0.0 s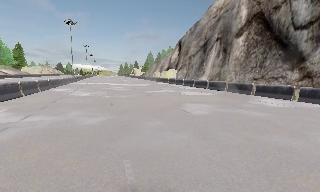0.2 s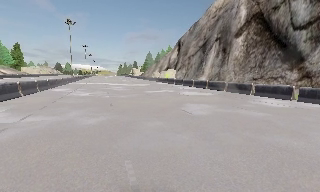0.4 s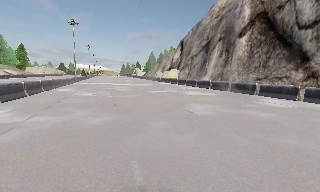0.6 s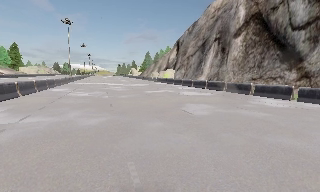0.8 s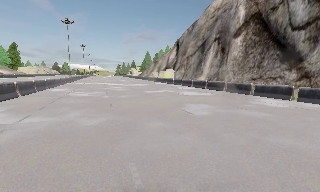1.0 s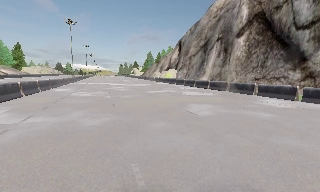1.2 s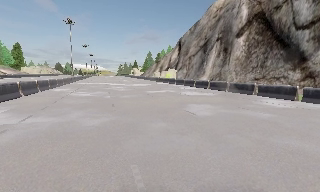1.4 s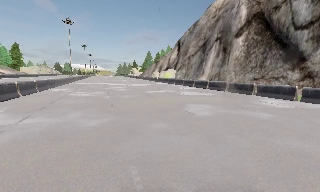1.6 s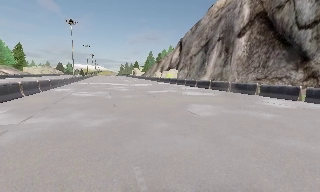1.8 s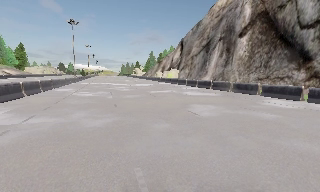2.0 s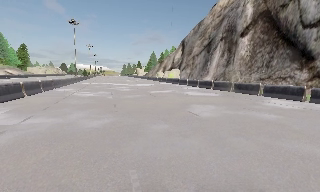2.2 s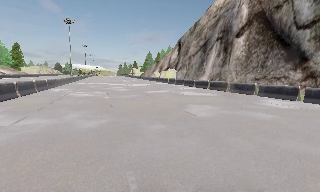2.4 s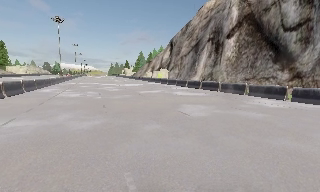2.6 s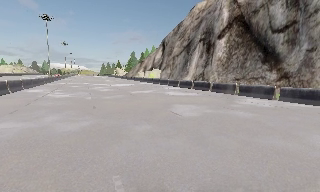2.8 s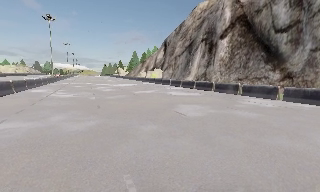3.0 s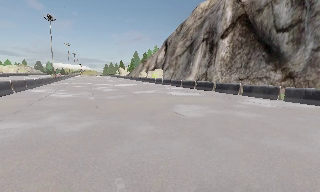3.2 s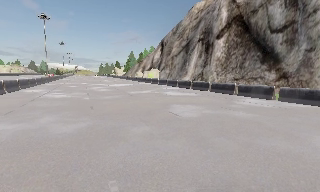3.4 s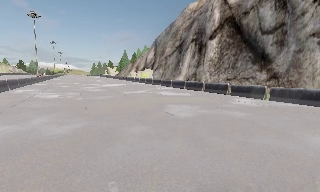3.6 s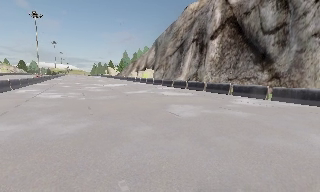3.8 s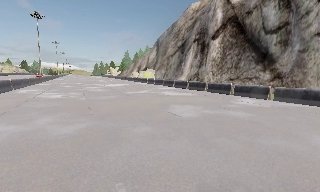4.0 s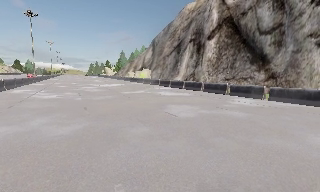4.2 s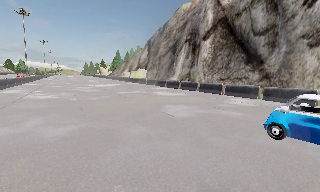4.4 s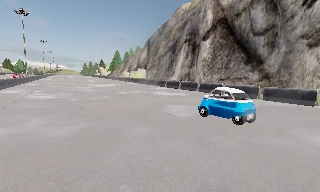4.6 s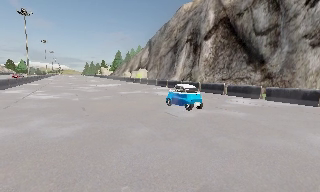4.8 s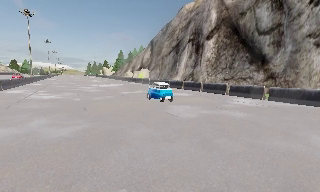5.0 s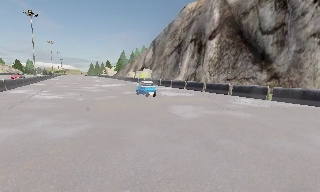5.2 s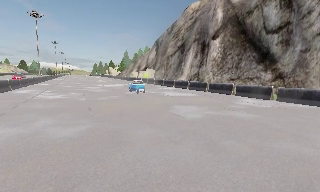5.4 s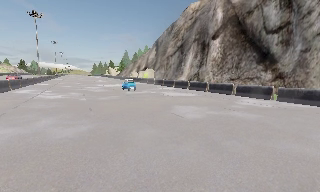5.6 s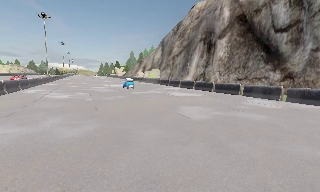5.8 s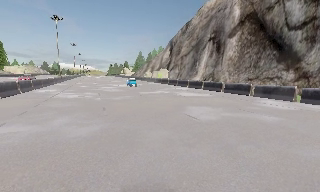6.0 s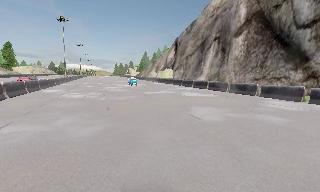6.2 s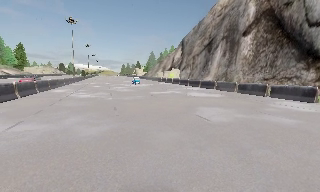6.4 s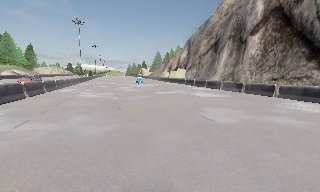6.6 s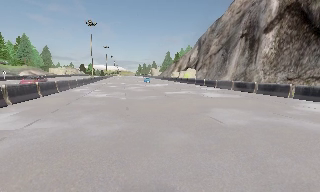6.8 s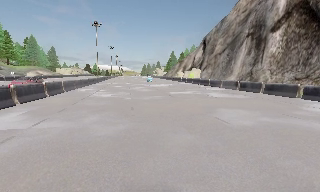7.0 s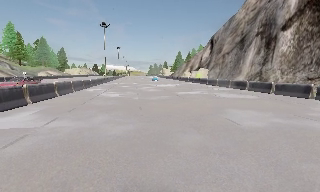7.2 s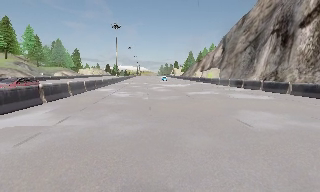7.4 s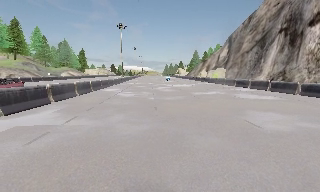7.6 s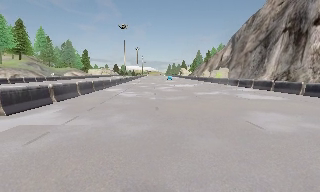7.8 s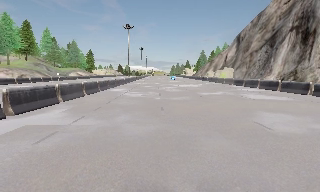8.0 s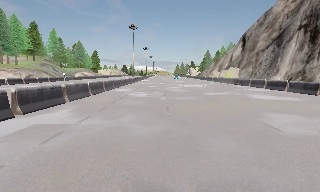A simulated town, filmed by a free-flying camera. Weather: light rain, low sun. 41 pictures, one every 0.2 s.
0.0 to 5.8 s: The camera travels forward and to its left, about 1 m, so what stands in front looms larger.
5.8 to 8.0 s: The camera swings to its left by about 25 degrees, and the scene slides to the right. It travels forward, about 0.5 m, so what stands in front looms larger.
The film runs forward here.
